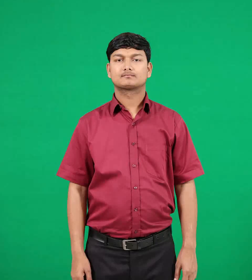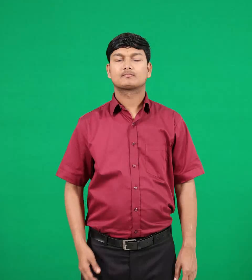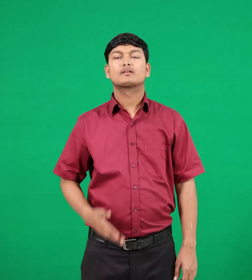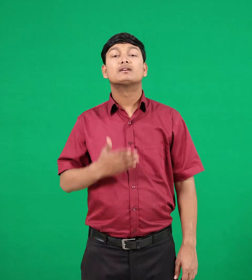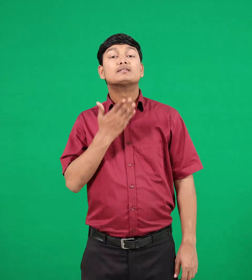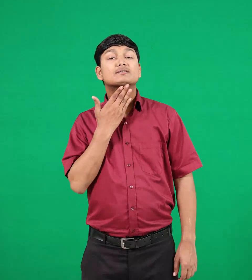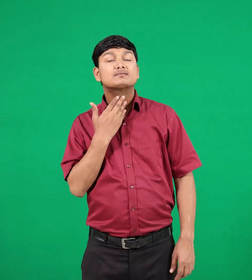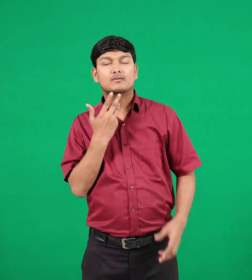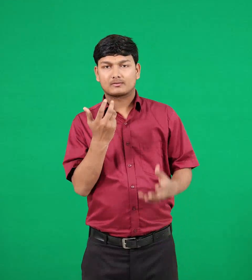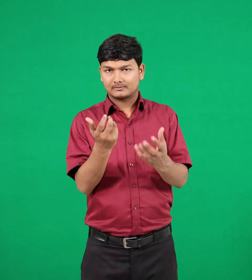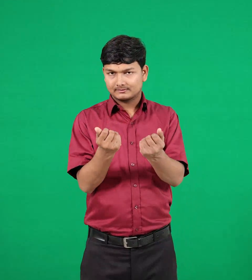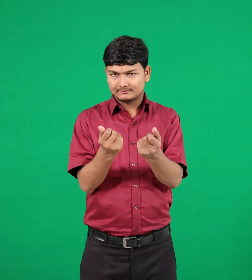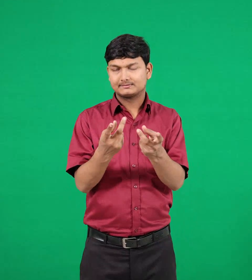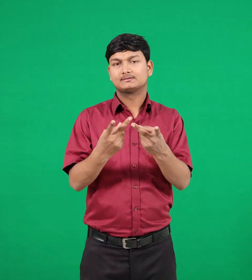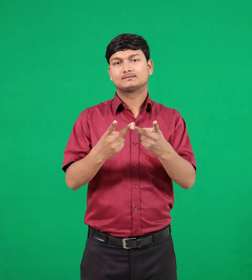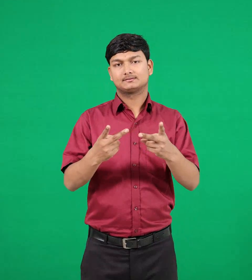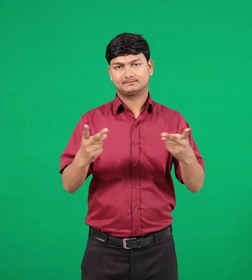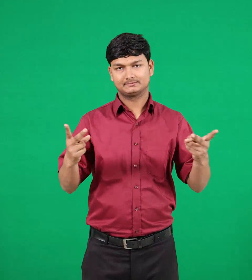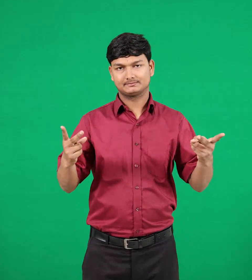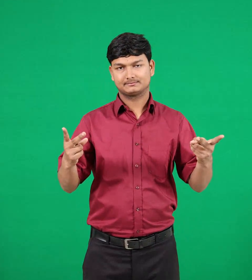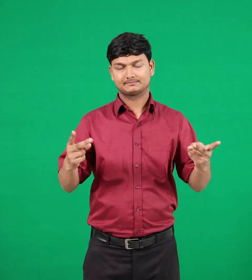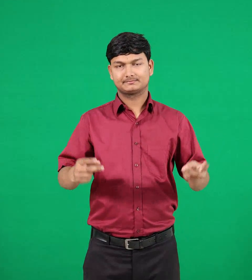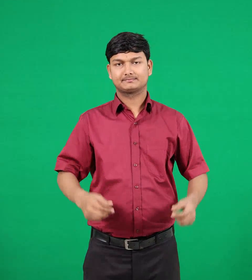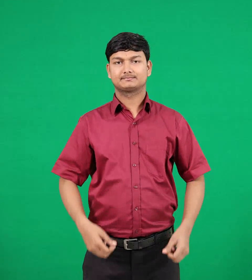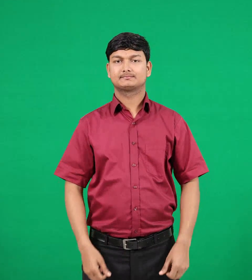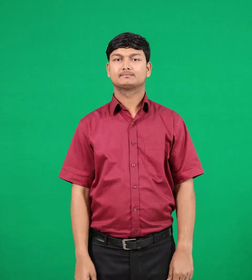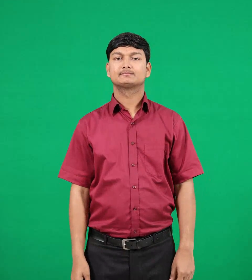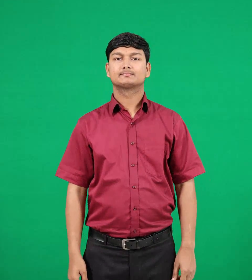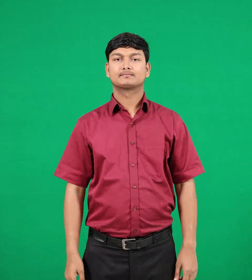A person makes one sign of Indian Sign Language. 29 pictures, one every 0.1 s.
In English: sweet
